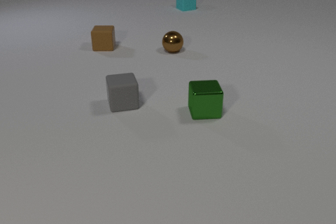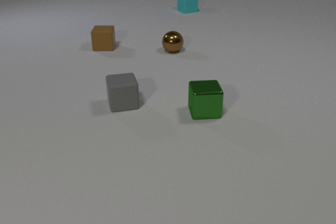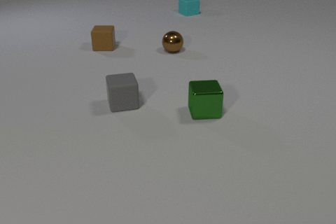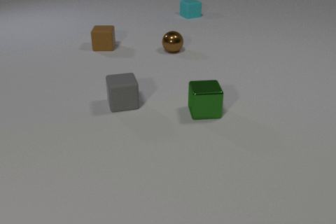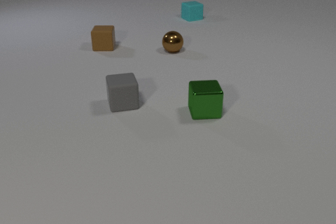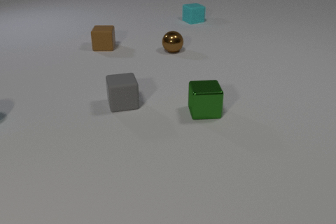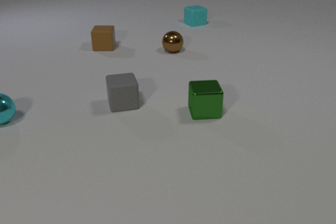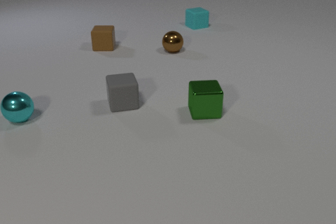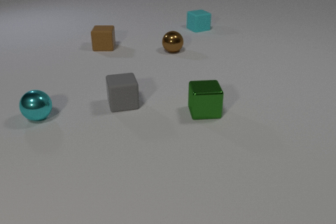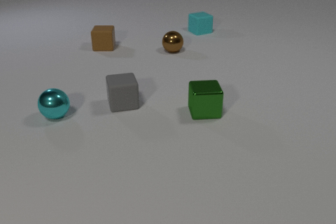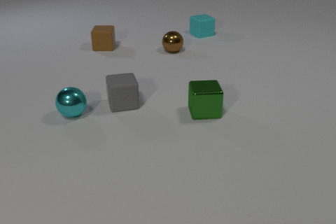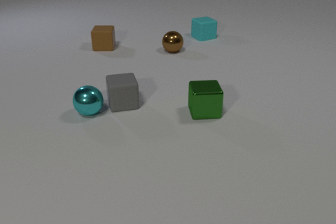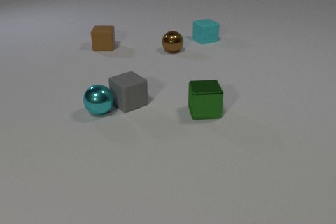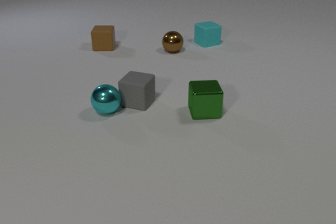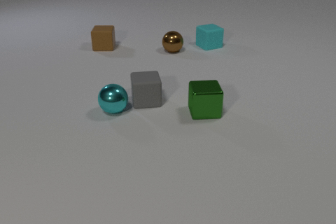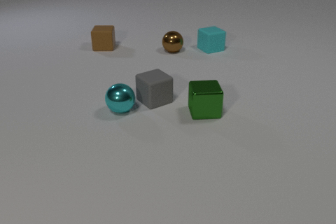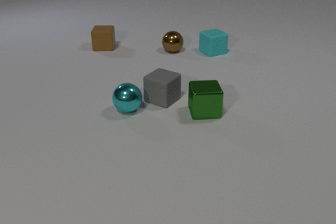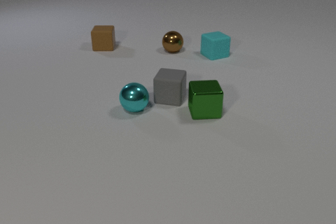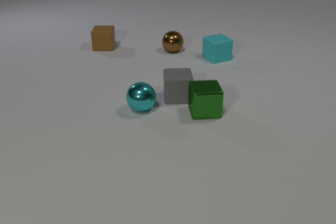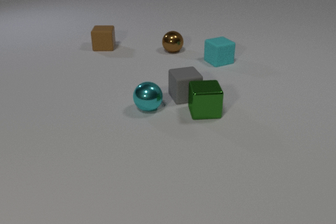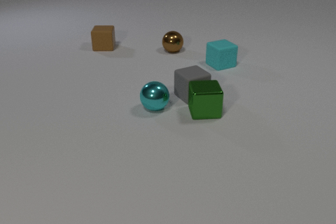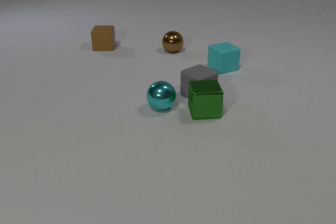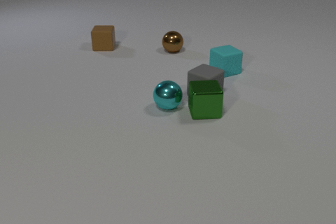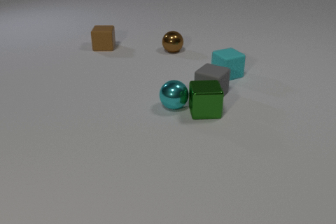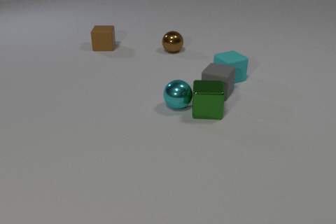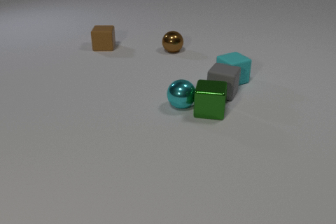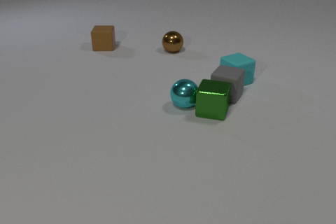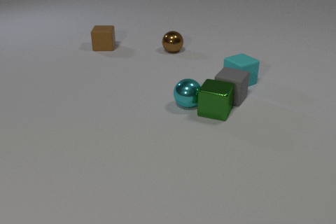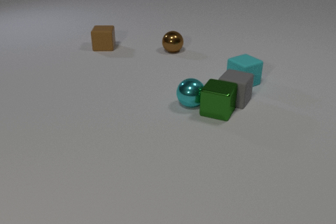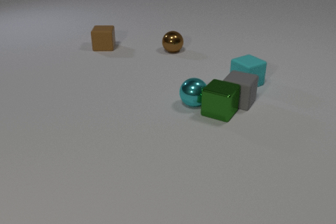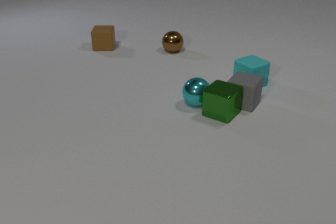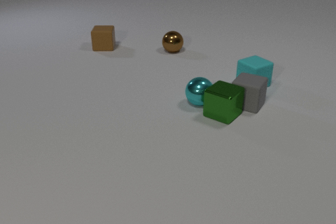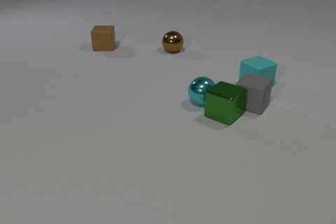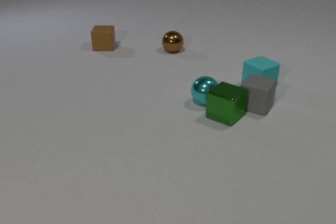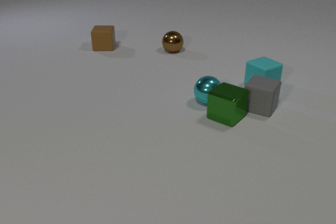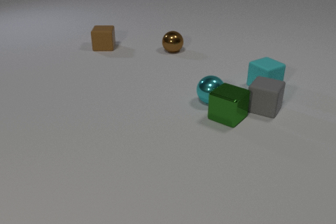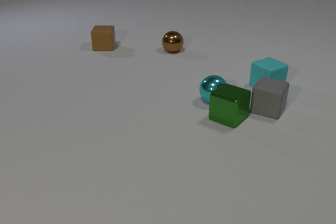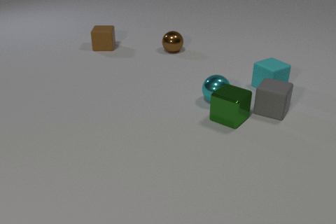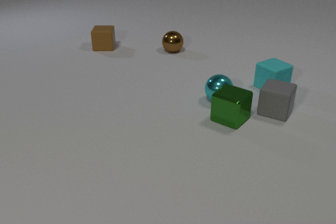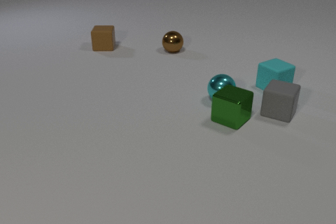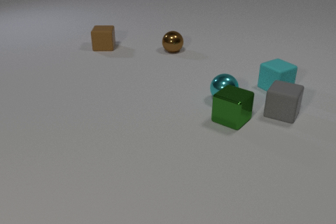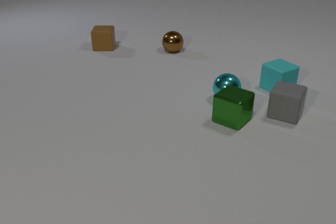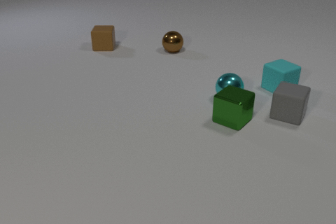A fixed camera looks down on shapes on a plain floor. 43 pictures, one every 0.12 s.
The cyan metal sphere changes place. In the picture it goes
to the right.
The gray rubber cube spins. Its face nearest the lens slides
to the right.
0.00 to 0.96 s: The cyan metal sphere comes in at the left edge, rolls to the right. The cyan rubber cube slides toward the camera.
0.96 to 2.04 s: The cyan metal sphere rolls to the right. The gray rubber cube slides to the right, spins so that its near face slides to the right, counterclockwise seen from above. The cyan rubber cube slides toward the camera. The cyan metal sphere and the gray rubber cube collide.
2.04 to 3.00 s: The cyan metal sphere rolls to the right. The gray rubber cube slides to the right, spins so that its near face slides to the right, counterclockwise seen from above. The cyan rubber cube slides toward the camera. The cyan metal sphere and the green metal cube collide. The gray rubber cube and the cyan rubber cube collide.
3.00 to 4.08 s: The cyan metal sphere rolls to the right. The gray rubber cube slides to the right and toward the camera. The green metal cube slides to the right and toward the camera, spins clockwise seen from above by about 30 degrees, its near face sliding to the left. The cyan rubber cube slides to the right. The gray rubber cube and the green metal cube collide.
4.08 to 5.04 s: The cyan metal sphere rolls to the right and away from the camera. The gray rubber cube slides to the right. The green metal cube moves, and ends about where it began. The cyan rubber cube slides to the right.
How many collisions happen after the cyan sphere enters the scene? 4.
What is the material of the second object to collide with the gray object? rubber.
Are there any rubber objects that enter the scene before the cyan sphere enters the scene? no.
